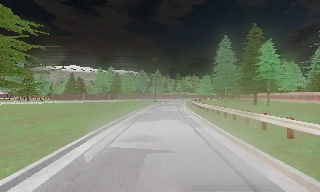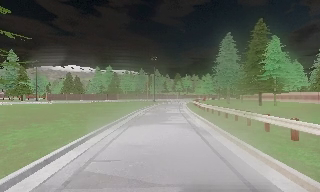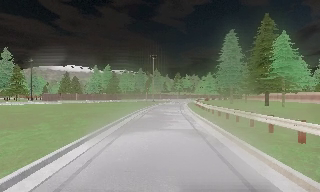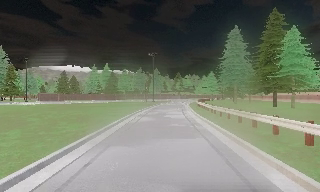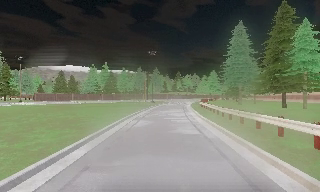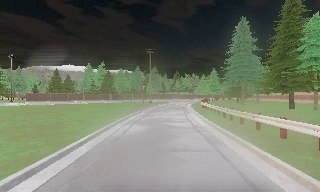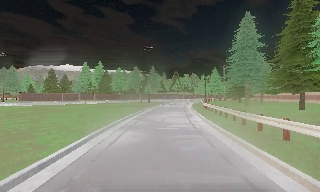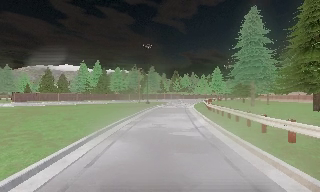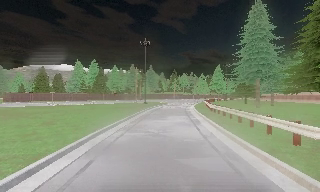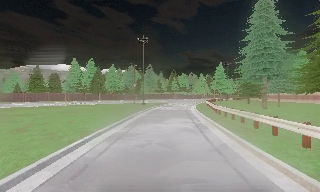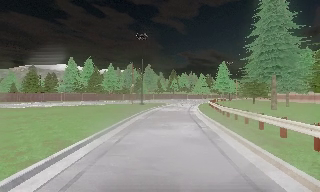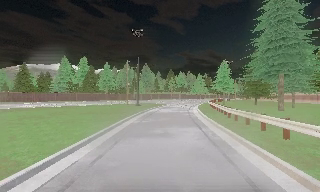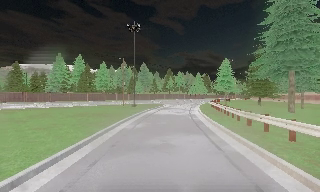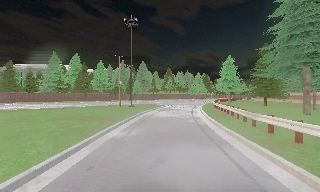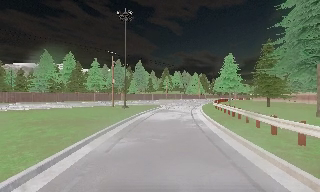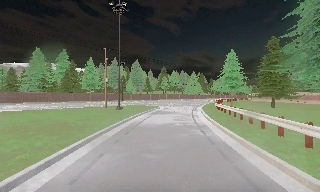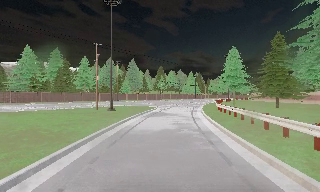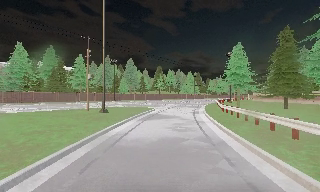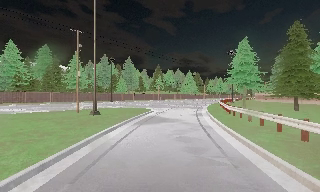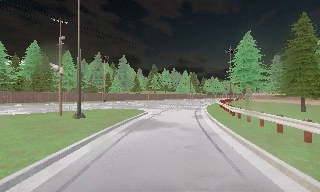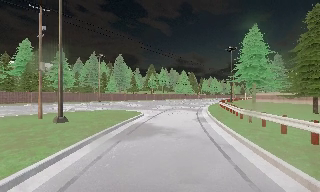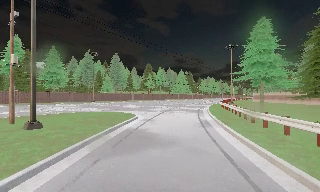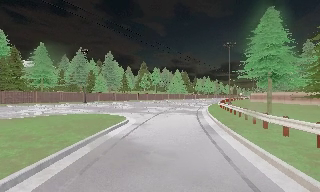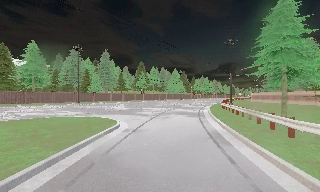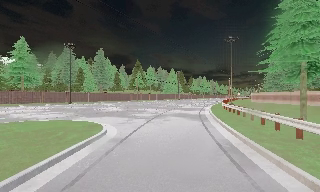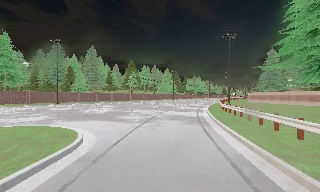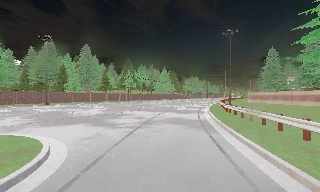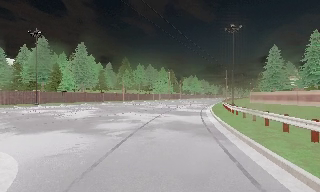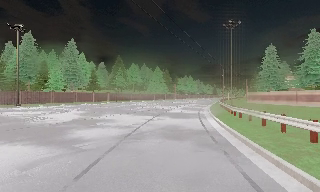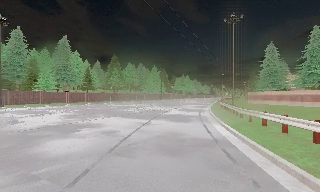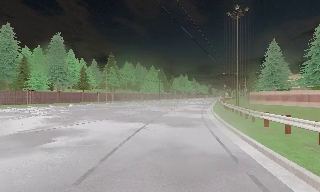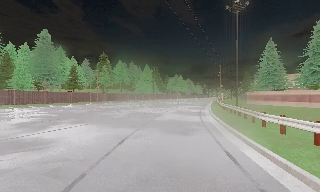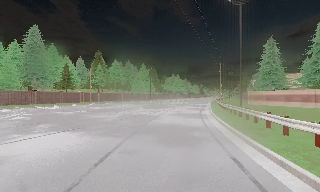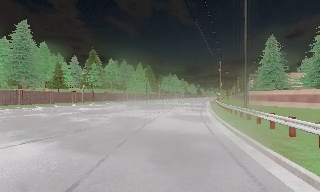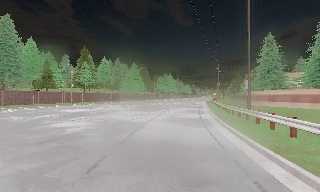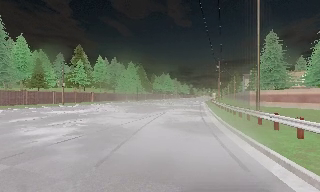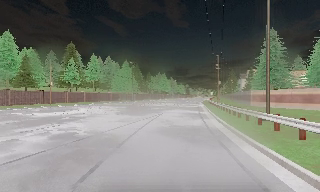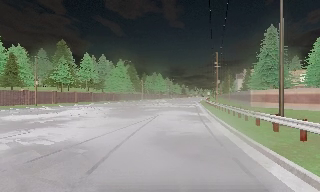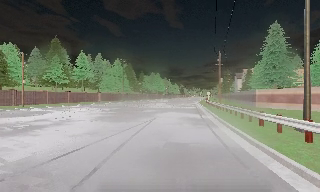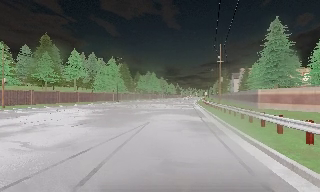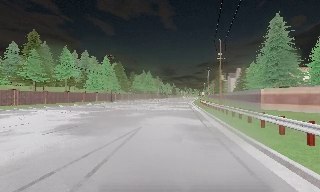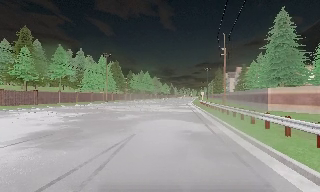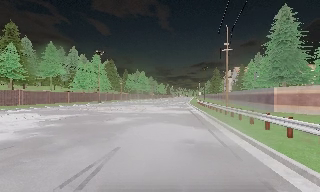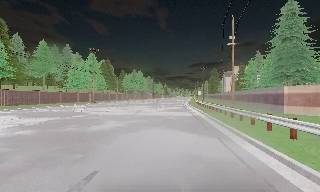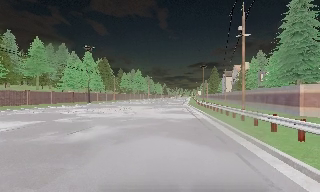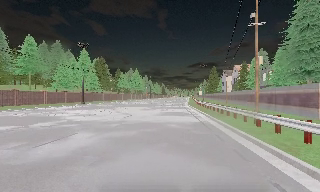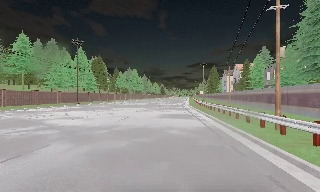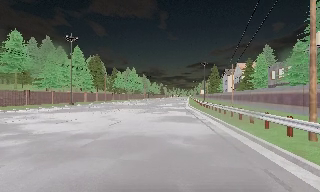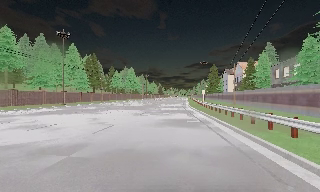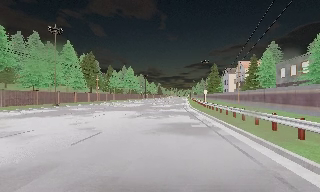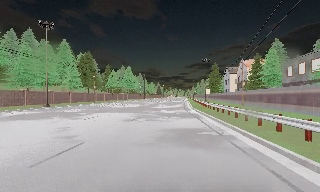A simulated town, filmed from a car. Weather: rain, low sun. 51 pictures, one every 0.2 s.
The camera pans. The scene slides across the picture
to the left.
The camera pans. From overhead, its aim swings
clockwise.
0.0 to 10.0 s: The scene slides to the left, as the camera pans about 40 degrees to its right. It travels forward, about 85 m.
The film runs forward here.
